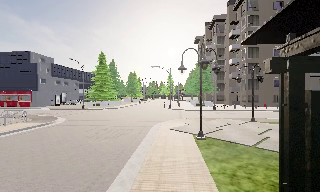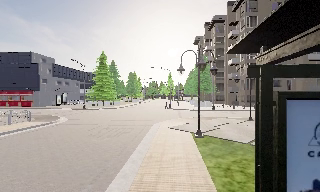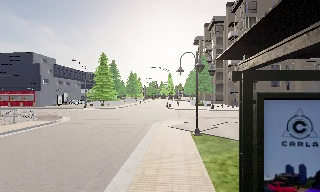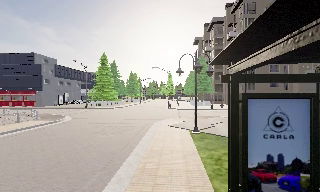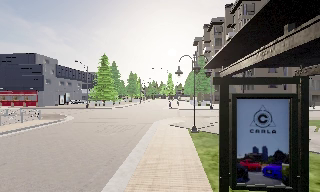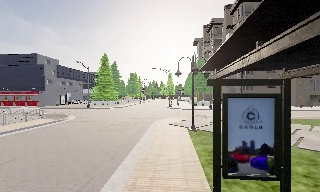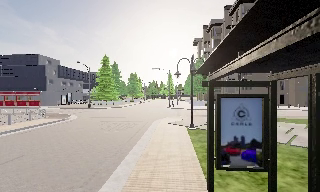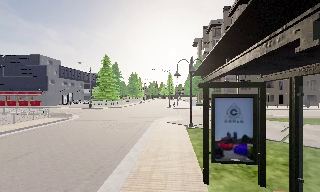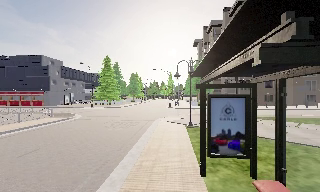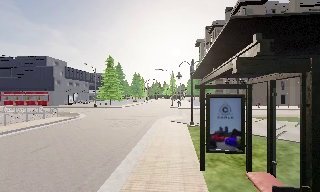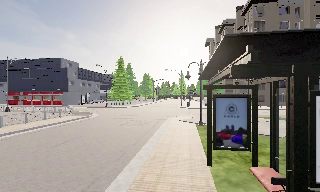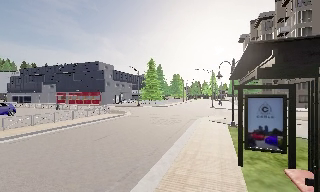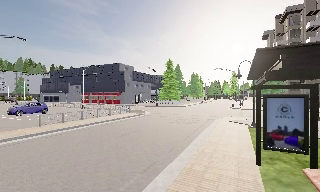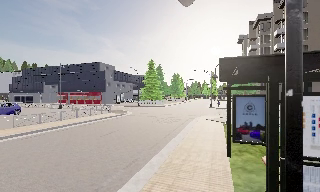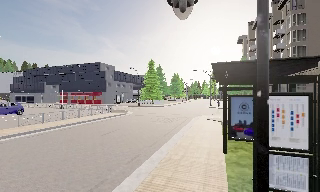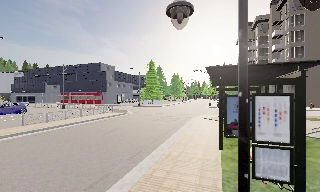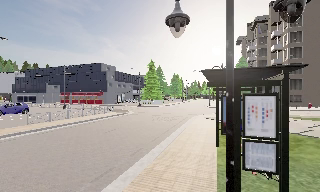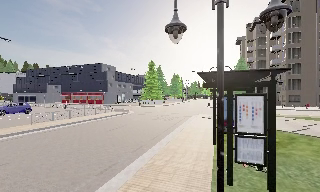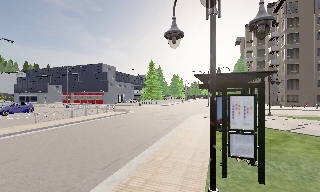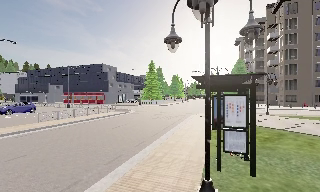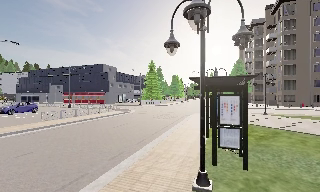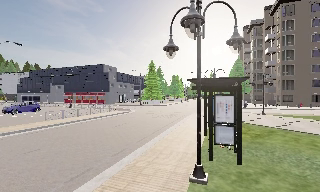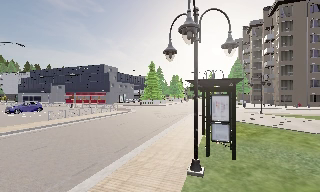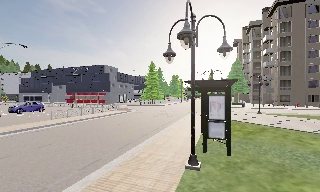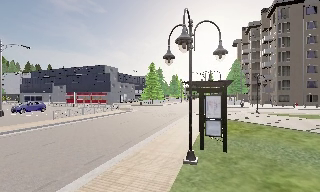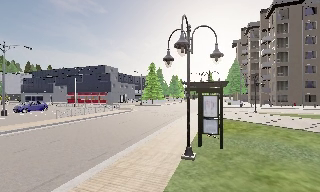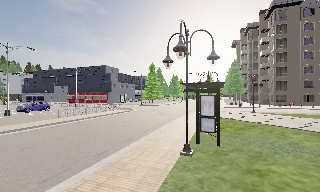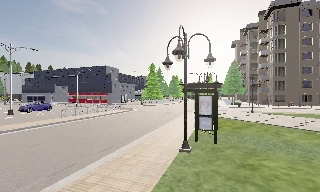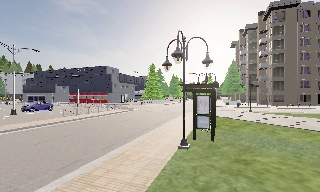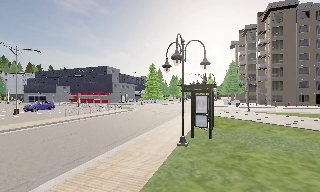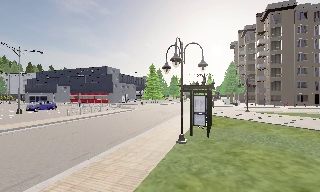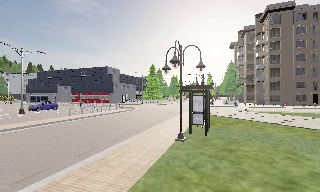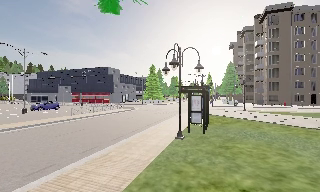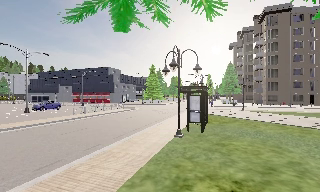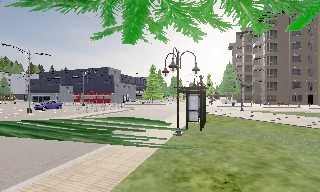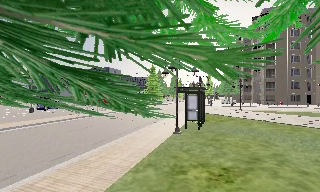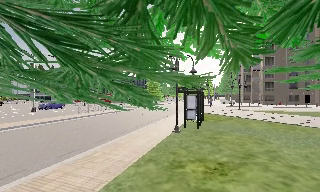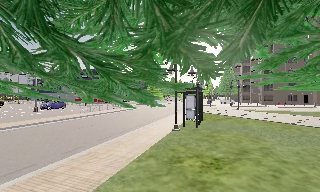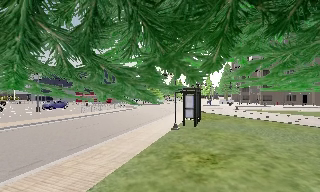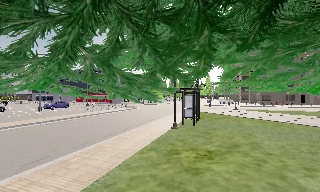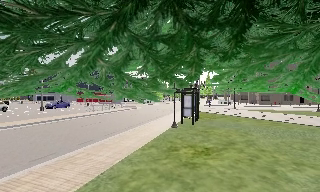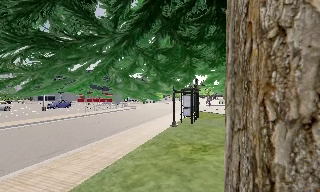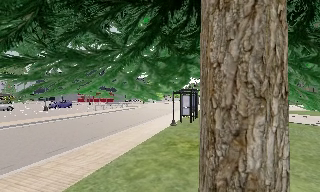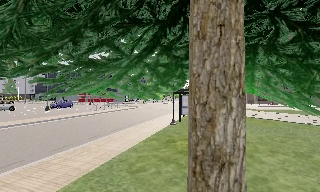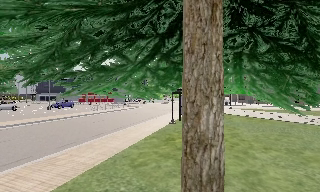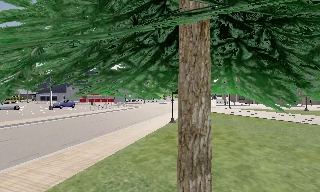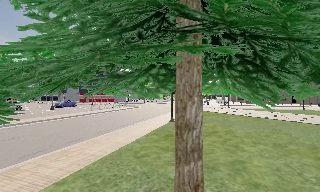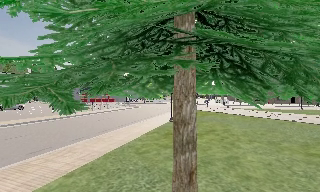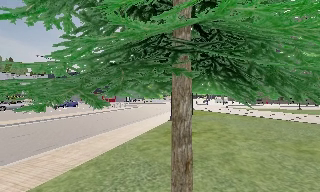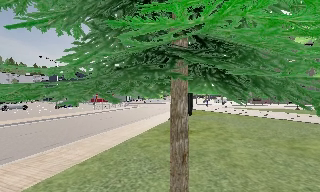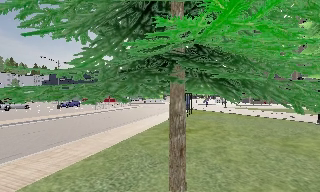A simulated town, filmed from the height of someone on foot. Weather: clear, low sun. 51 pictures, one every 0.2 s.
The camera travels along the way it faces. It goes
backward.
0.0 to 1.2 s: The camera travels backward, about 2 m, so what stands in front gets smaller.
1.2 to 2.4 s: The scene slides to the right, as the camera pans about 20 degrees to its left. It travels backward, about 2 m, so what stands in front gets smaller.
2.4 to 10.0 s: The camera travels backward, about 14 m, so what stands in front gets smaller.
The film runs backward here.
